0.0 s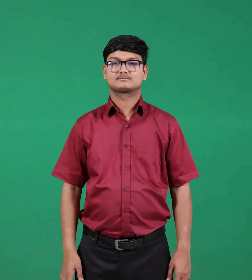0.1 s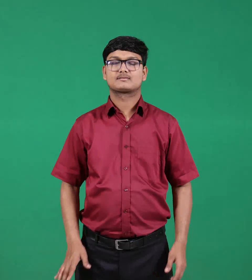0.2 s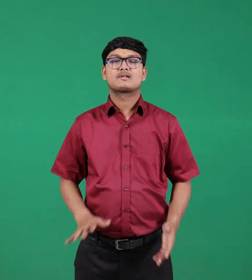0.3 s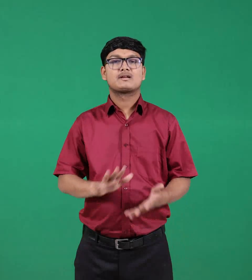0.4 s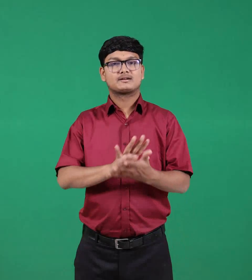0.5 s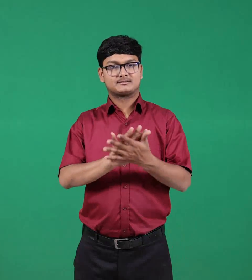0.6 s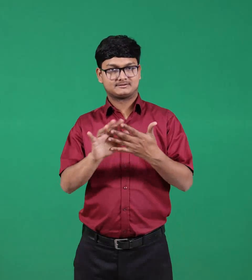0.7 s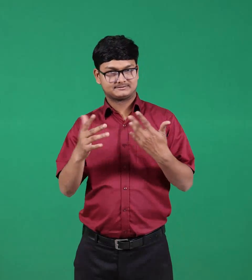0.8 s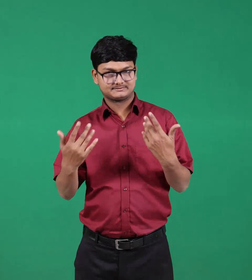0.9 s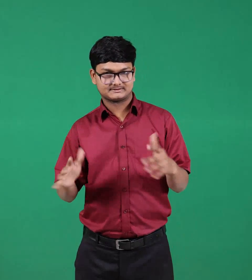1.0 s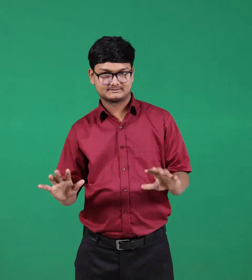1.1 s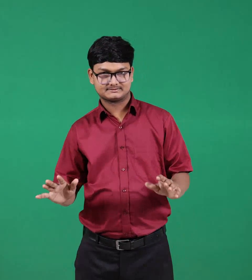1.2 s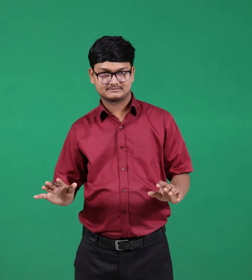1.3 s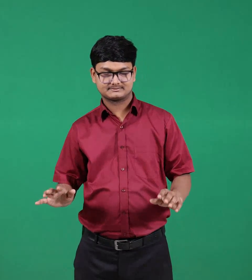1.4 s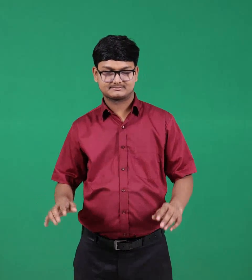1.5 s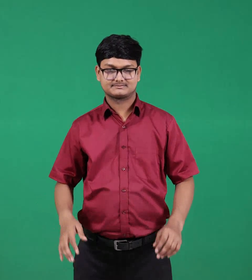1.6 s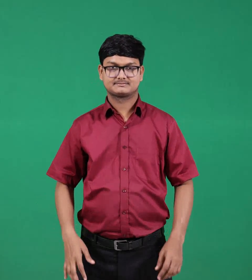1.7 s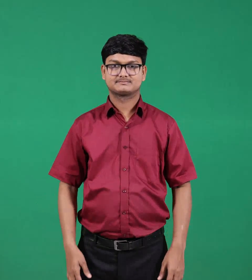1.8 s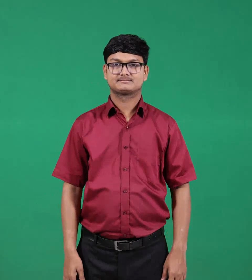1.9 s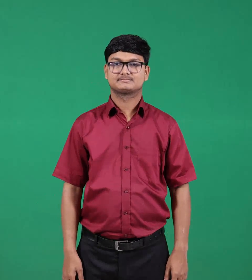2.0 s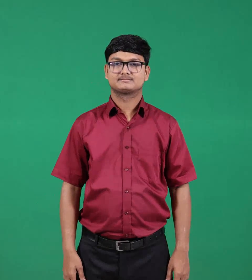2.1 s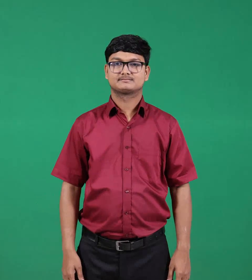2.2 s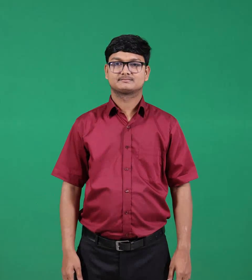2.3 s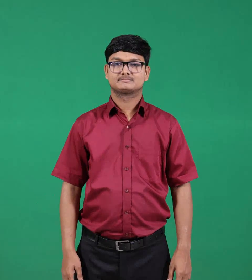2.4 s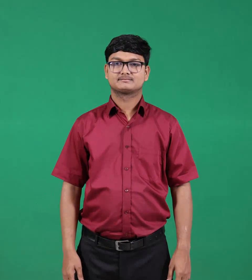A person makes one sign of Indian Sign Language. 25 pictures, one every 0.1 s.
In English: finish & end
